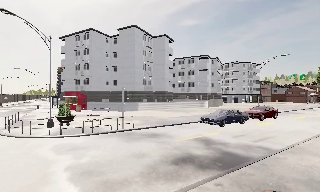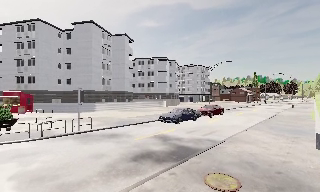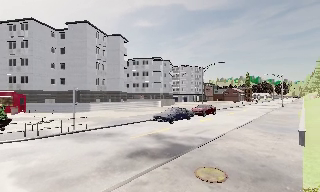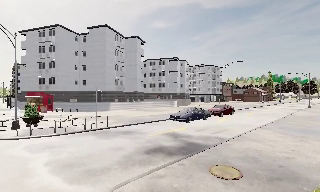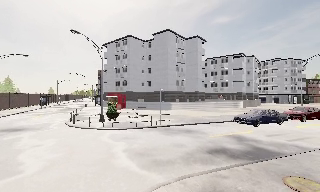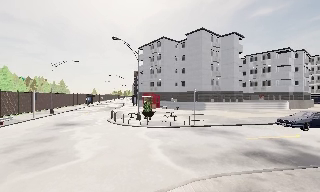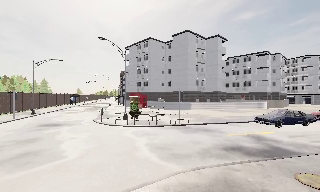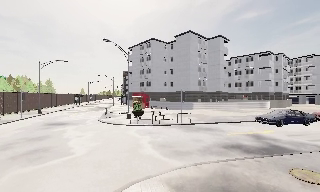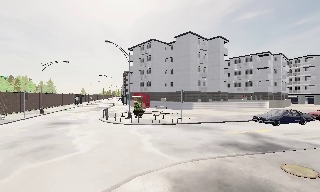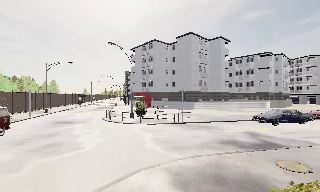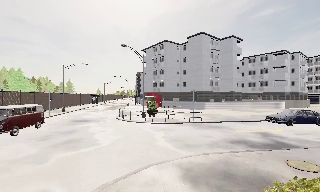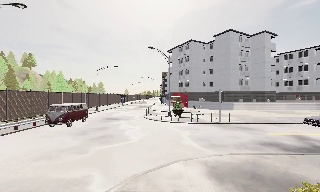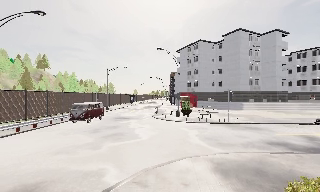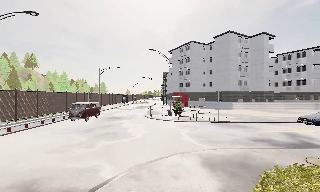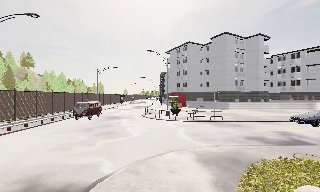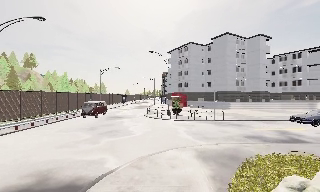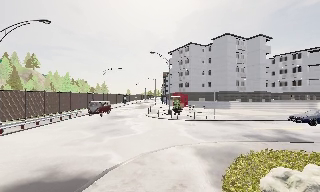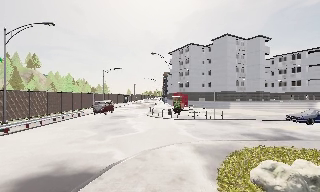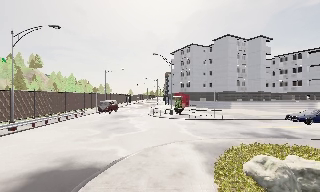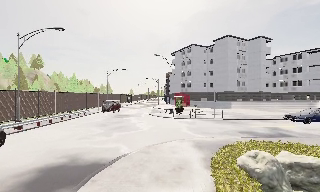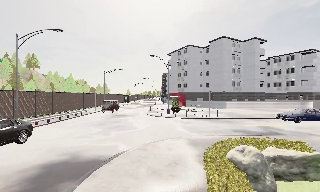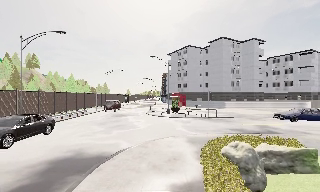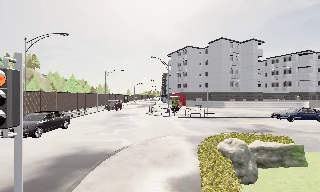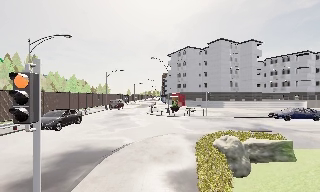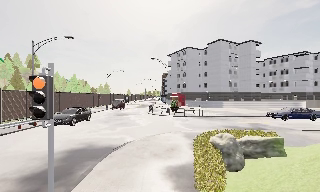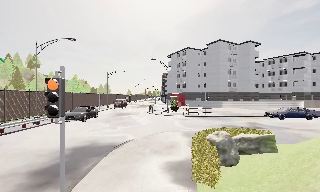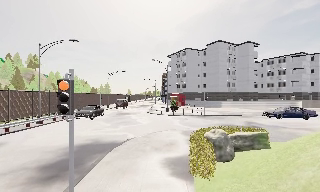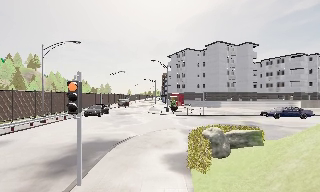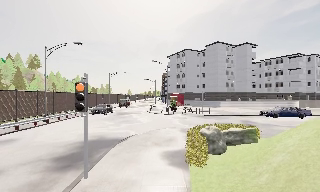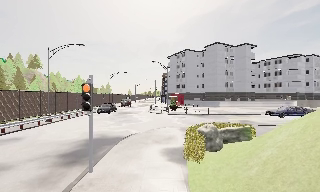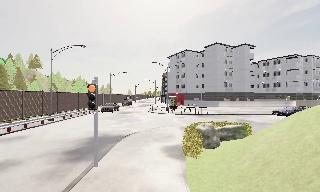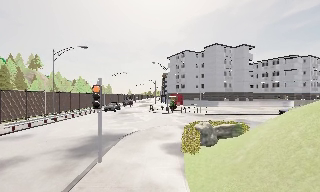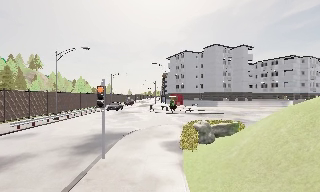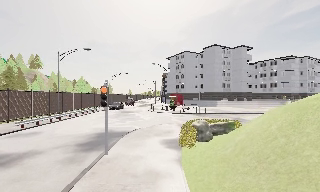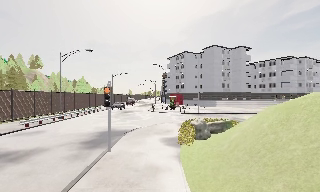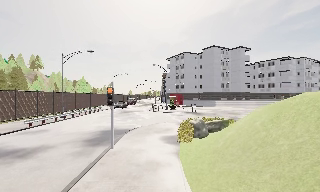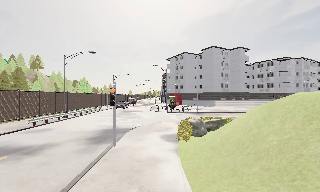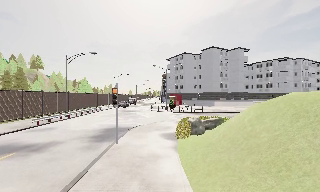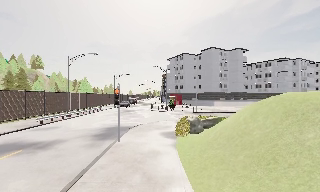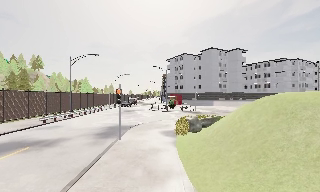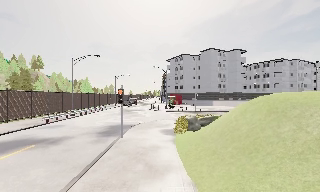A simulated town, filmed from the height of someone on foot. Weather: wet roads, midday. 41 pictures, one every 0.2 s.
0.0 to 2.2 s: The camera swings to its left by about 35 degrees, and the scene slides to the right. It travels backward, about 4 m.
2.2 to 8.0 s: The camera travels backward, about 11 m, so what stands in front gets smaller.
The film runs backward here.
